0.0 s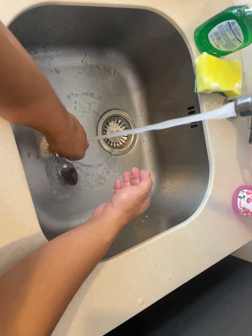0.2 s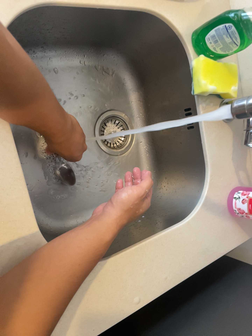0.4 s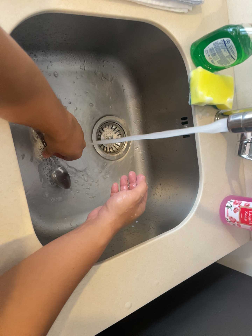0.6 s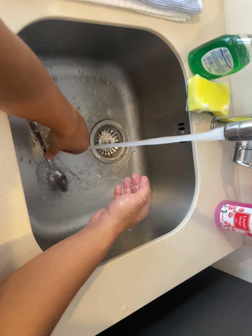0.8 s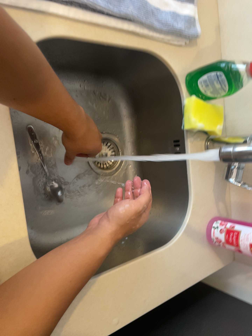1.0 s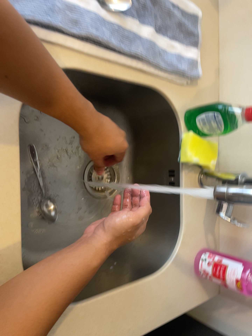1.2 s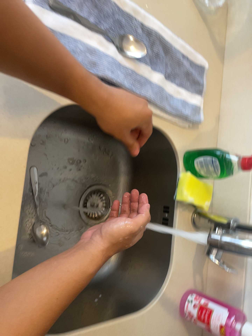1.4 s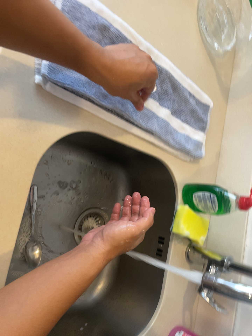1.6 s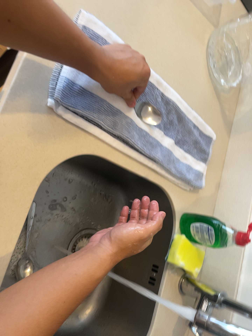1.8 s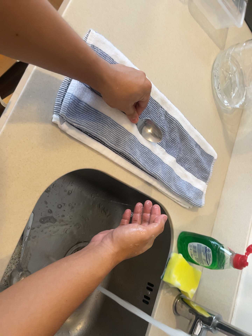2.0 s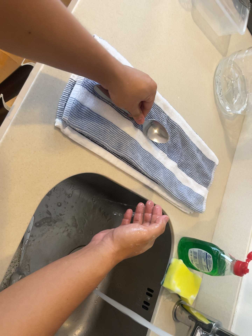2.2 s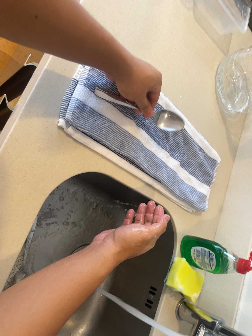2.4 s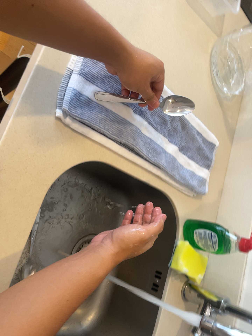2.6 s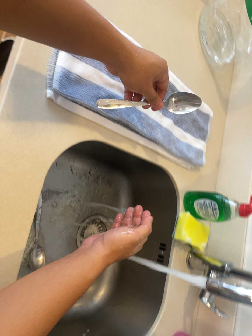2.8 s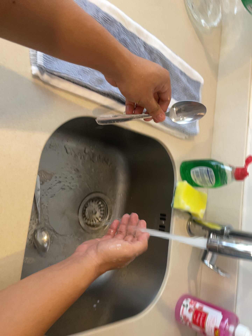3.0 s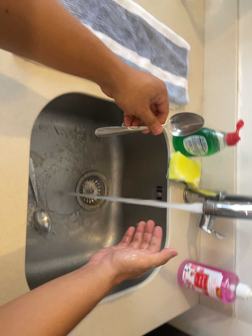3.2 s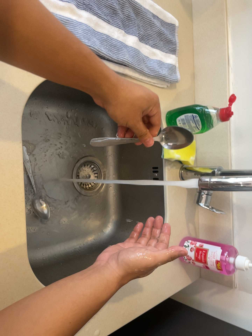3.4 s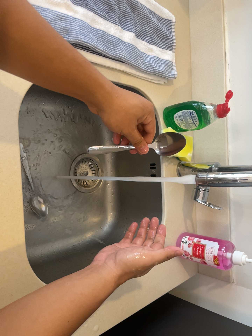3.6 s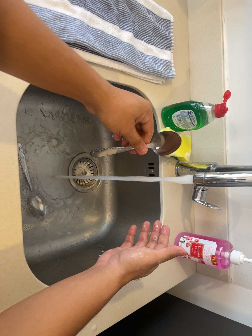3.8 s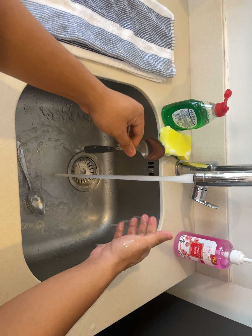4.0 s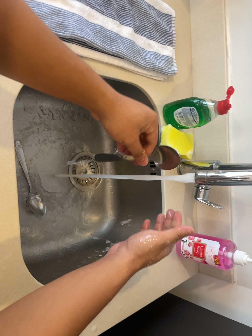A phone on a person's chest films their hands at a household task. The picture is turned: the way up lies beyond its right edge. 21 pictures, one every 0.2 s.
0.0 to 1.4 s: The camera pans to its right by about 10 degrees. It travels backward, toward the top of its view and to its left, about 12 cm, so what stands in front gets smaller. Its aim tips toward the top of its view by about 20 degrees, and the scene shifts downward. It rolls about its line of sight by about 20 degrees, and the scene rotates clockwise.
1.4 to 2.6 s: The camera shifts only a little, or ends up much as it began.
2.6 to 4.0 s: The camera's aim tips toward the bottom of its view by about 15 degrees, and the scene shifts upward. It rolls about its line of sight by about 15 degrees, and the scene rotates counterclockwise.
The film runs backward here.
